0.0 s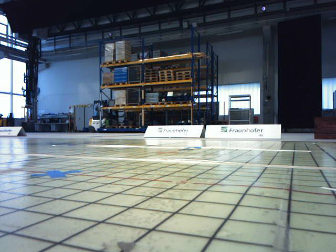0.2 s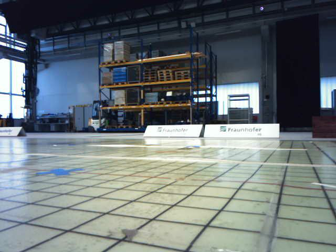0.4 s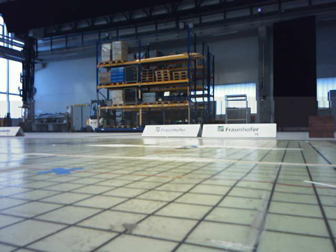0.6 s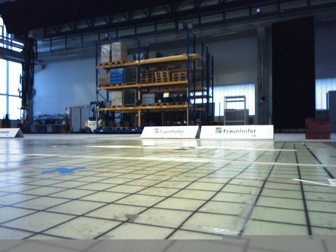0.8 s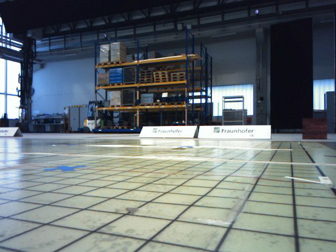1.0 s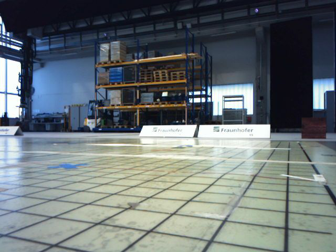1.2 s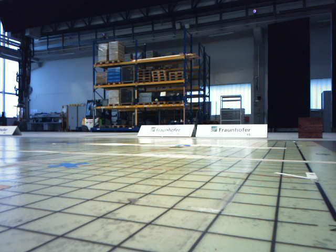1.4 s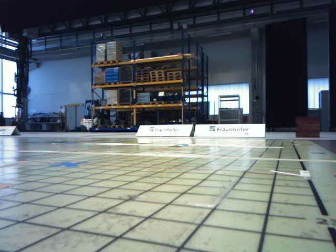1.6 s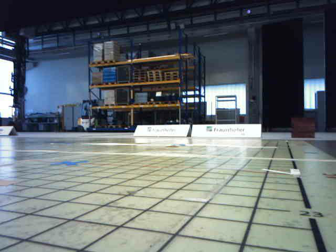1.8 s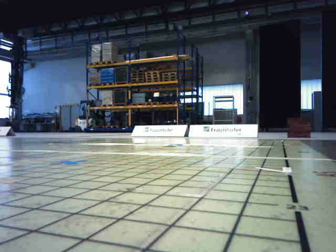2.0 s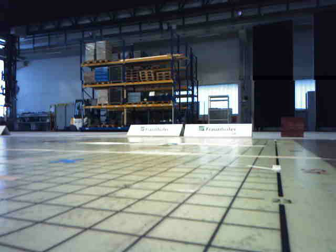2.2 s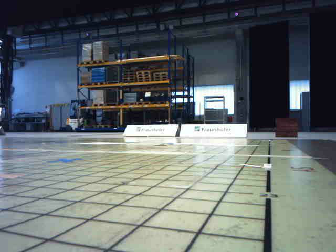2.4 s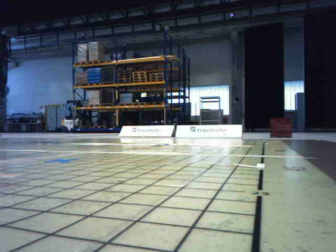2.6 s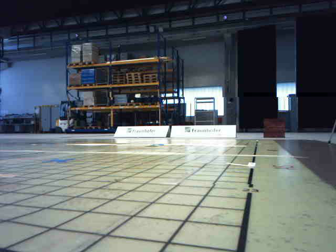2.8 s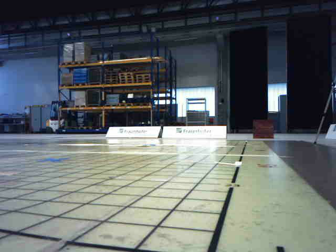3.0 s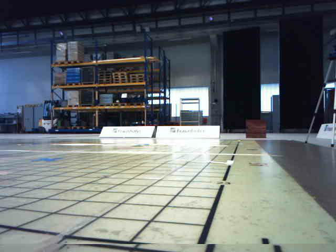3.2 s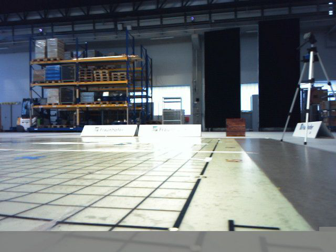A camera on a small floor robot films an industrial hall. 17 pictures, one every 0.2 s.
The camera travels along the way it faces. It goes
backward.
0.0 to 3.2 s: The scene slides to the left, as the camera pans about 10 degrees to its right. It travels backward, about 0.7 m, so what stands in front gets smaller.
The film runs backward here.
